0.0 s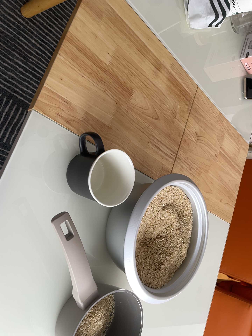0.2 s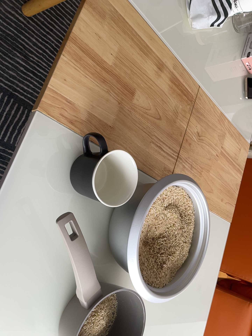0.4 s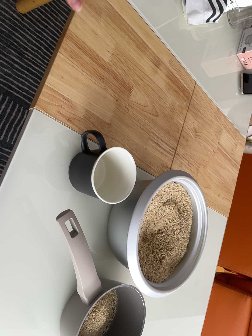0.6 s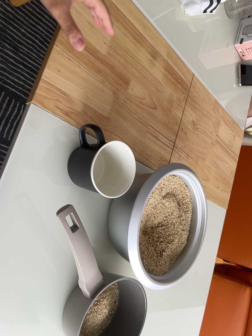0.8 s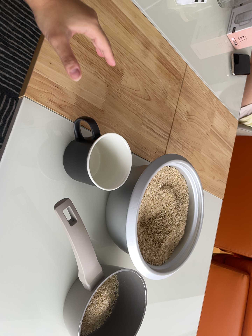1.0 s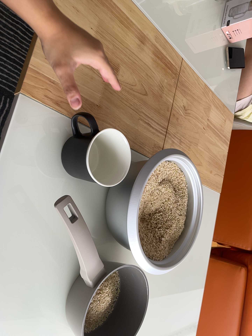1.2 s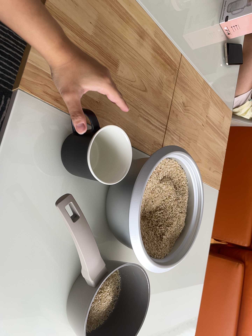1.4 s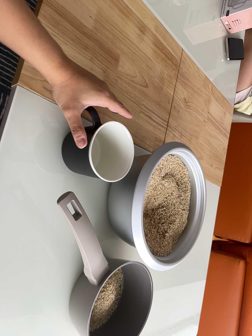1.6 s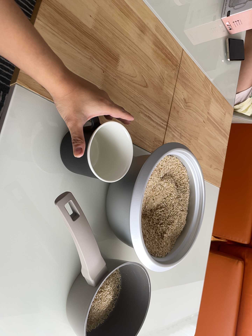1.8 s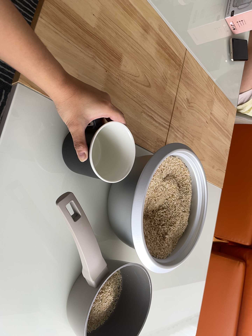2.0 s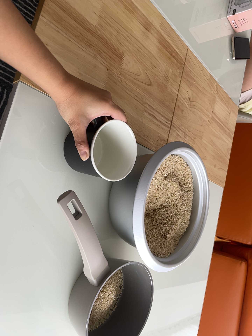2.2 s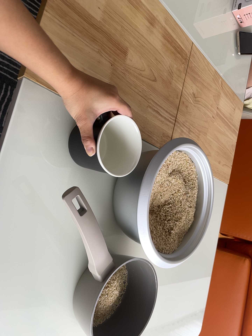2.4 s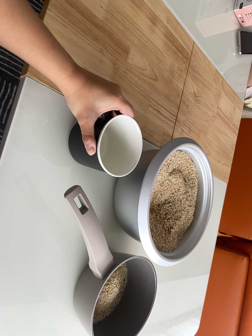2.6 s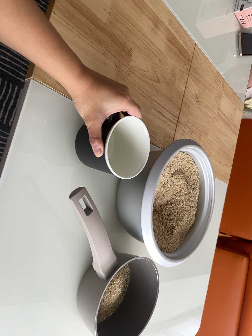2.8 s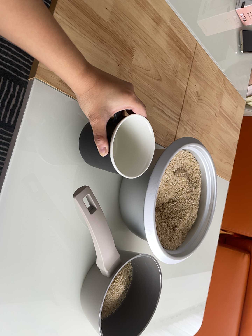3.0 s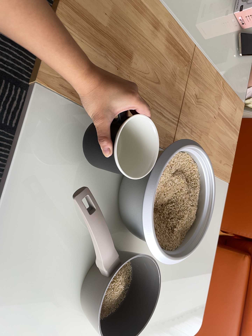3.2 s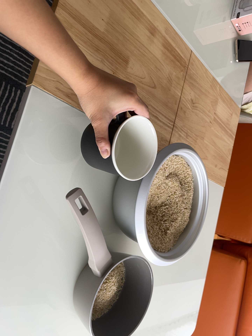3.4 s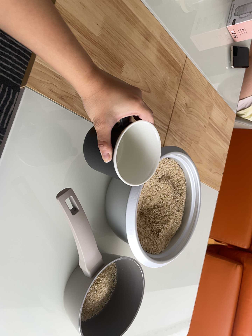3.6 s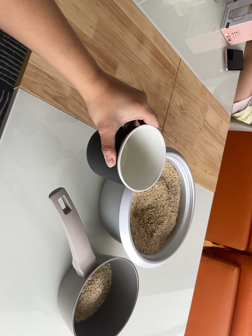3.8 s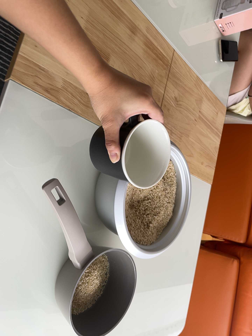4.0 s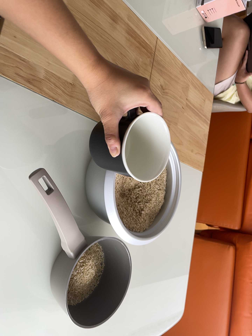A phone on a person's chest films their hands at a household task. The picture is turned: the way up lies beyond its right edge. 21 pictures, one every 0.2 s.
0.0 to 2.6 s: The camera shifts only a little, or ends up much as it began.
2.6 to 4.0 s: The camera travels to its right, about 8 cm, so close, fixed things drift to the left.
The film runs backward here.
